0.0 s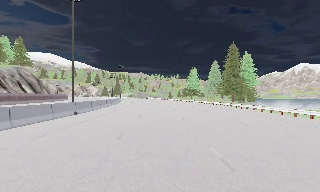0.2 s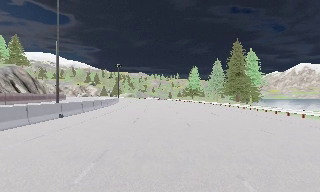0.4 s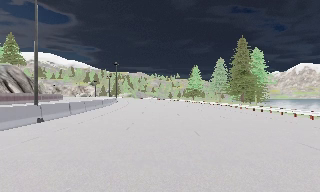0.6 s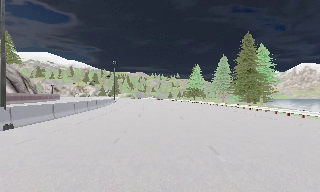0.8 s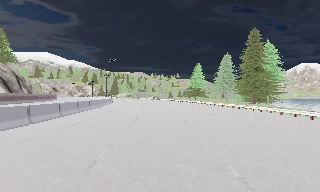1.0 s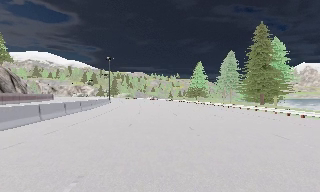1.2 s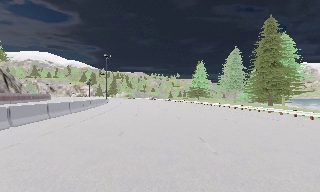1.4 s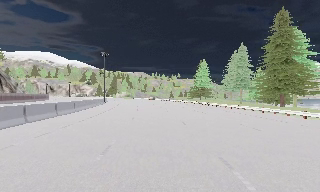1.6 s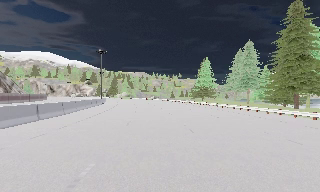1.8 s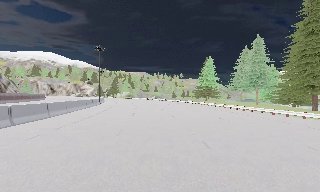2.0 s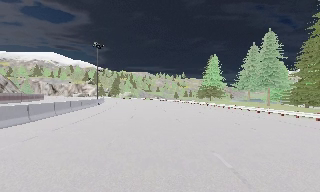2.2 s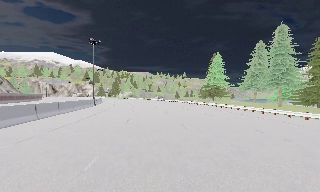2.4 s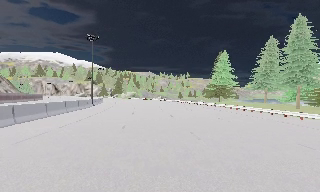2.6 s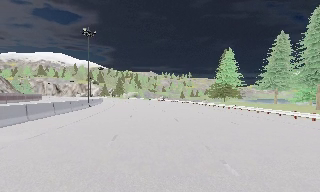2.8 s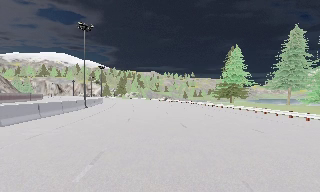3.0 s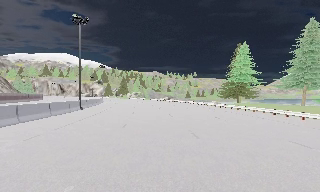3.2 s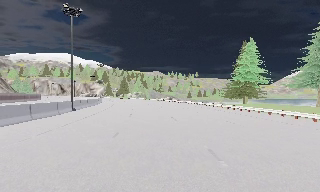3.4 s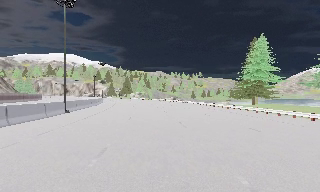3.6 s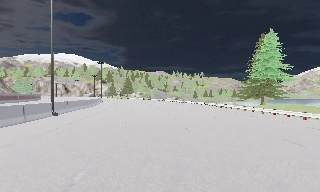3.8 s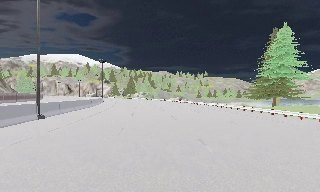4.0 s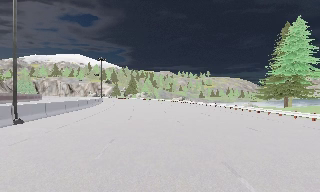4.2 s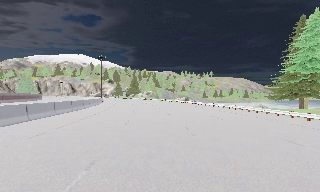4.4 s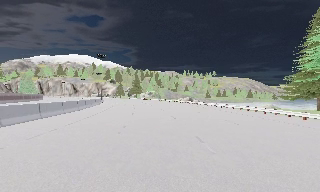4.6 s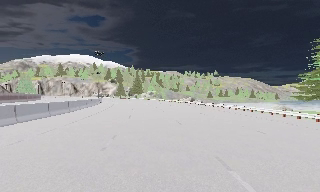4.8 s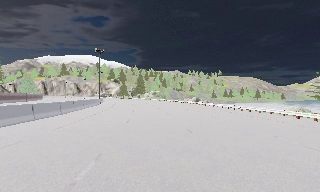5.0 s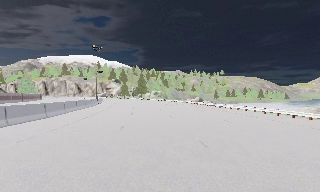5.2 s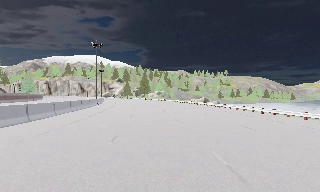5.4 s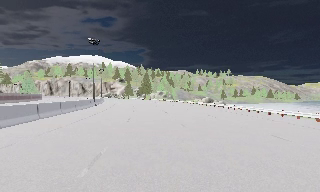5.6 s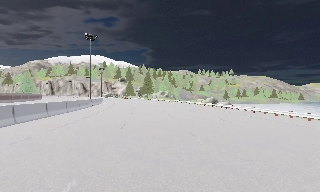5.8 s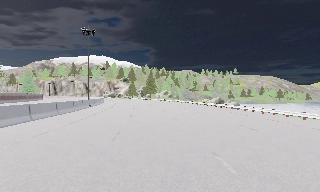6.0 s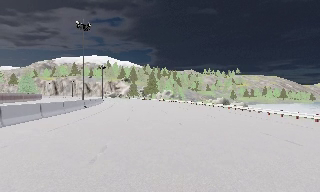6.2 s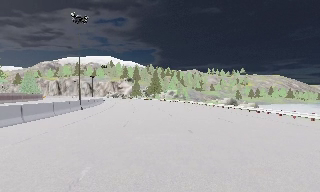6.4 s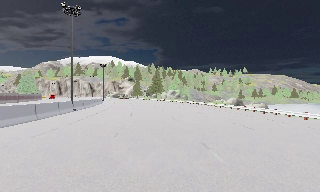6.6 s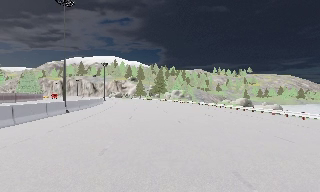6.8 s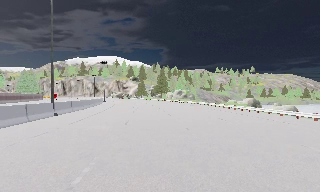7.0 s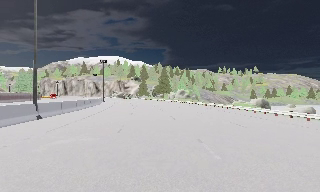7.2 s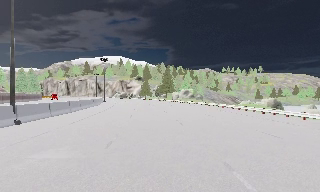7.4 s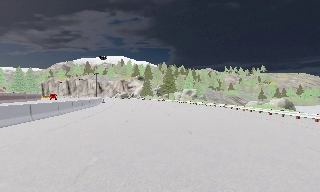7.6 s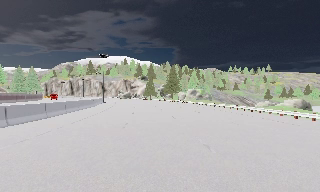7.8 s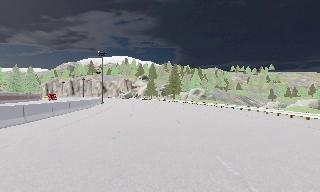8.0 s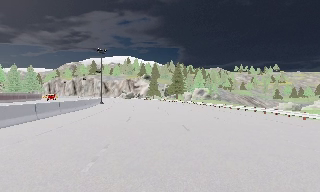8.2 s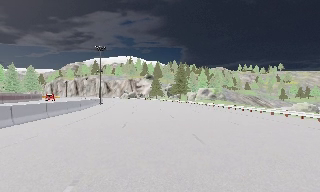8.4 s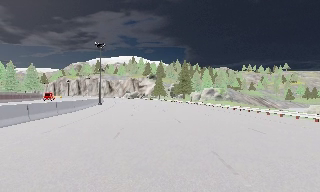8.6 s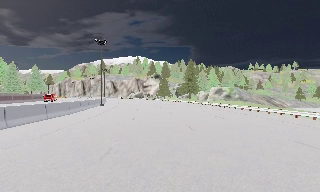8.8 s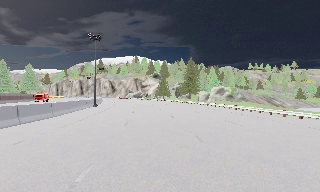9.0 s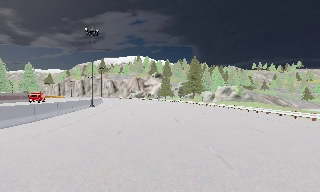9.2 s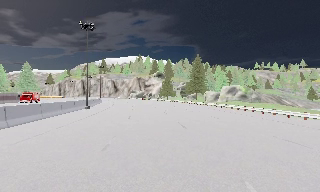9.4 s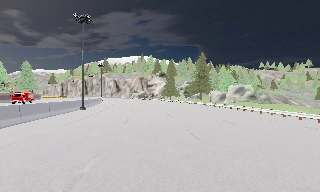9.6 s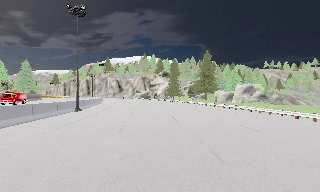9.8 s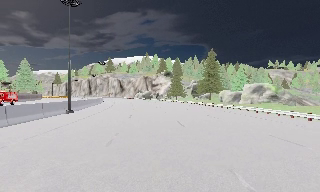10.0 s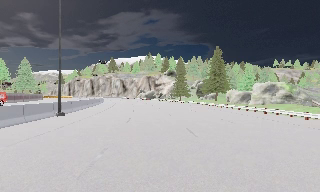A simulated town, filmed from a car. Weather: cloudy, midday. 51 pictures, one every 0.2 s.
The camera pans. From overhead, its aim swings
counterclockwise.
The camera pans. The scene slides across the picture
to the right.
0.0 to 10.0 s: The camera swings to its left by about 35 degrees, and the scene slides to the right. It travels forward, about 115 m.
The film runs forward here.
